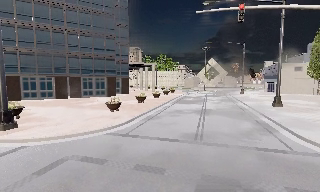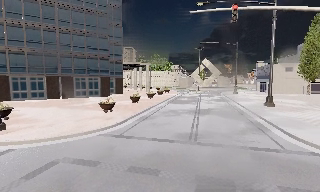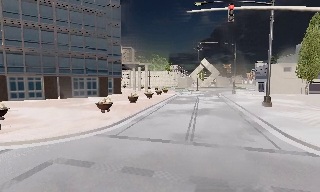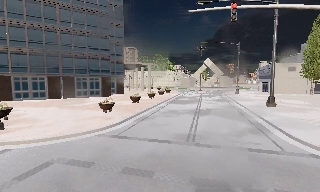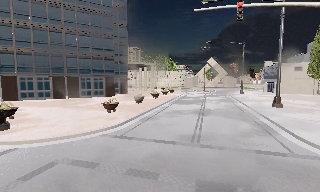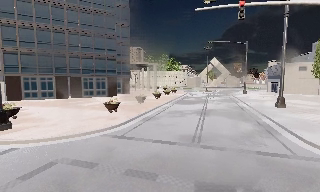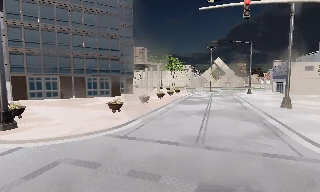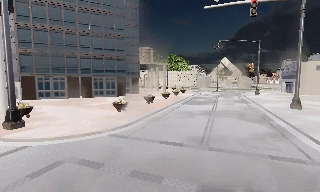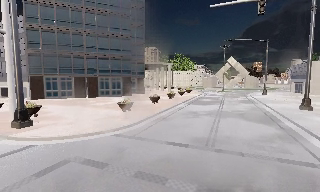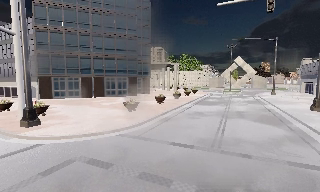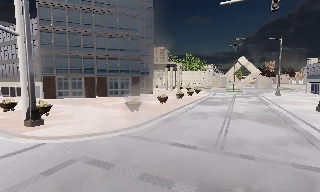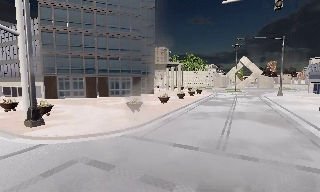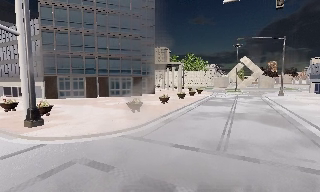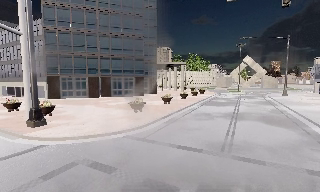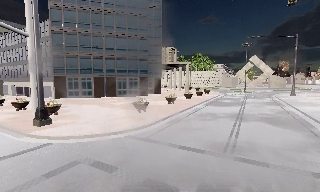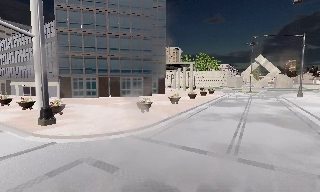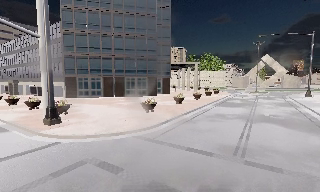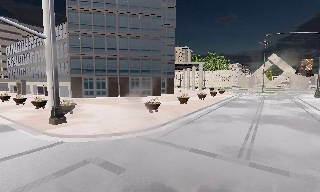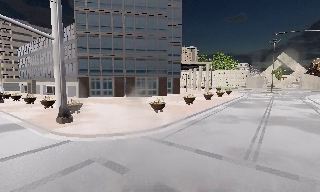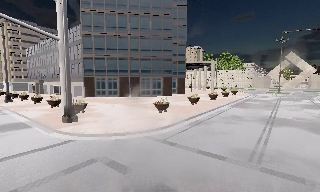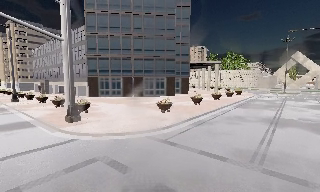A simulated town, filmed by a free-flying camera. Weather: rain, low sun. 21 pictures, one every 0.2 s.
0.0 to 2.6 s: The camera swings to its left by about 10 degrees, and the scene slides to the right. It travels forward, about 1 m, so what stands in front looms larger.
2.6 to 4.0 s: The camera swings to its left by about 10 degrees, and the scene slides to the right. It travels to its right, about 0.5 m.
The film runs forward here.
